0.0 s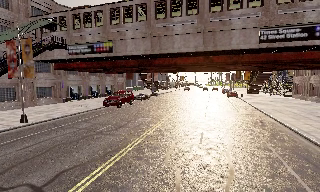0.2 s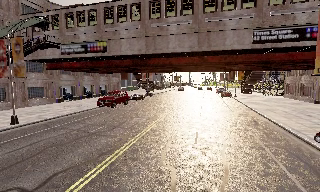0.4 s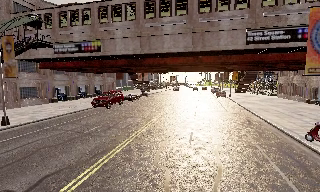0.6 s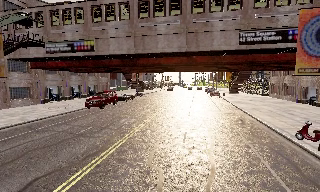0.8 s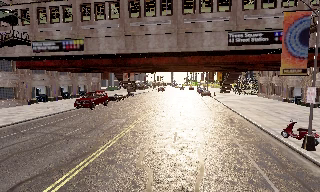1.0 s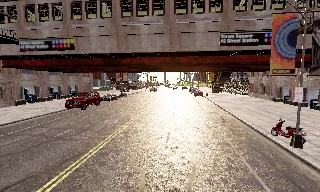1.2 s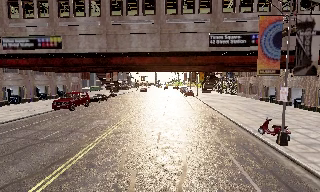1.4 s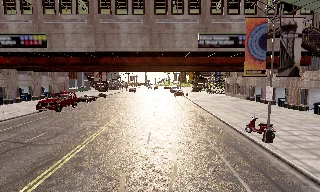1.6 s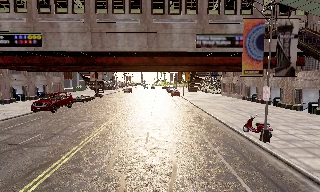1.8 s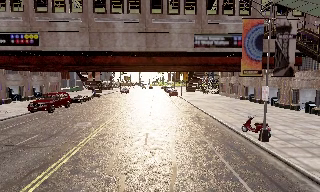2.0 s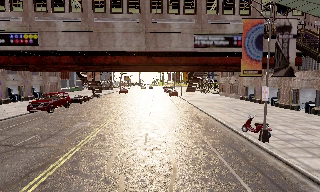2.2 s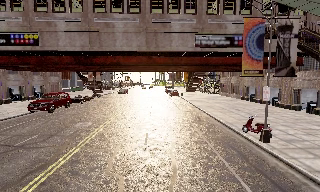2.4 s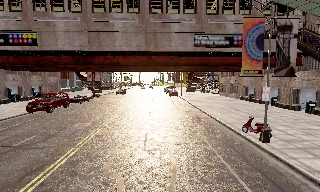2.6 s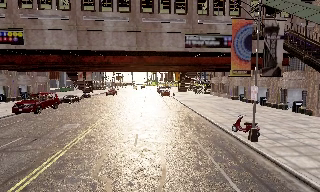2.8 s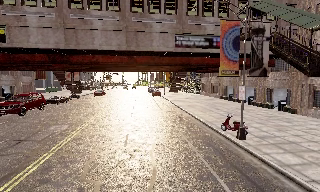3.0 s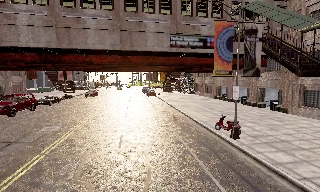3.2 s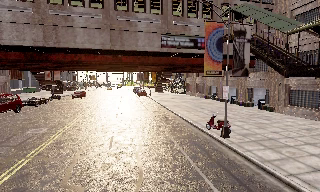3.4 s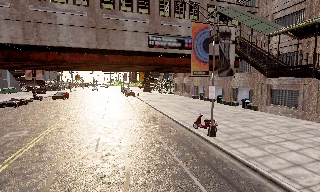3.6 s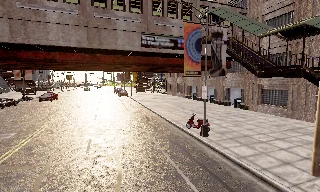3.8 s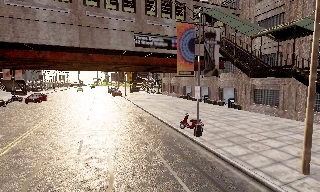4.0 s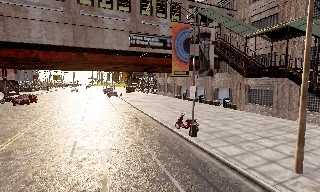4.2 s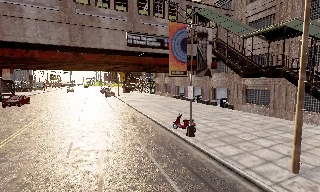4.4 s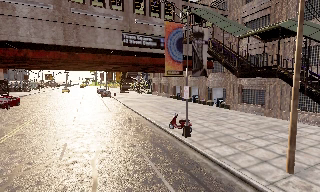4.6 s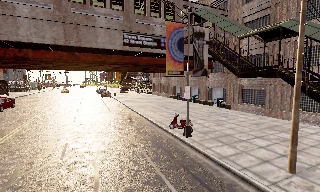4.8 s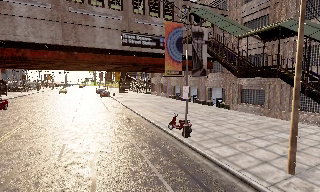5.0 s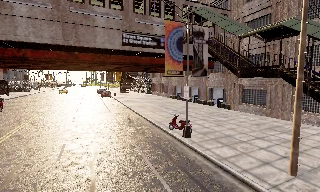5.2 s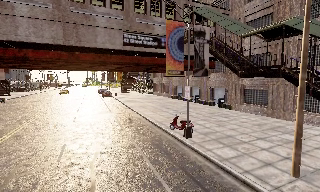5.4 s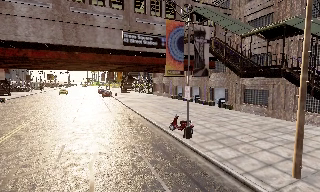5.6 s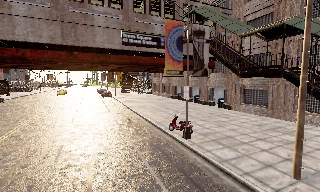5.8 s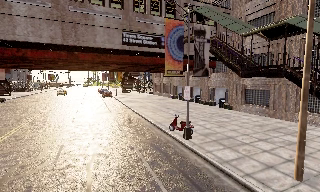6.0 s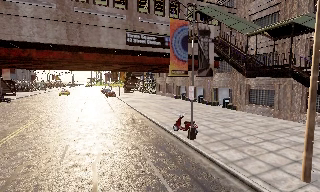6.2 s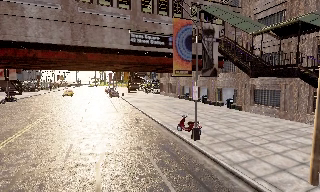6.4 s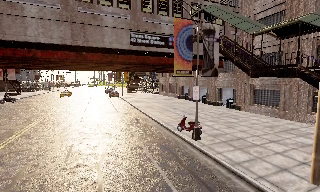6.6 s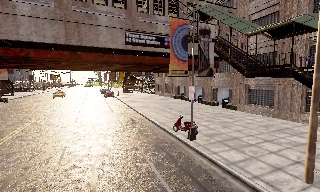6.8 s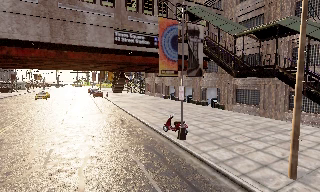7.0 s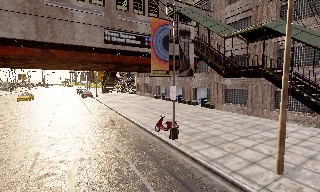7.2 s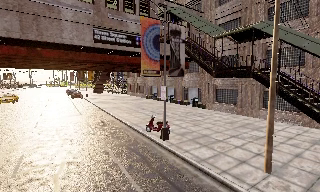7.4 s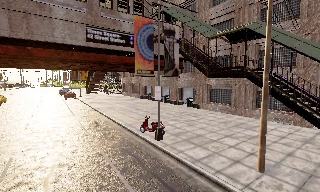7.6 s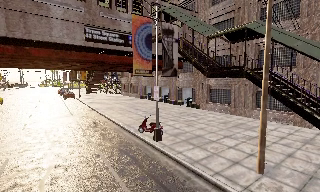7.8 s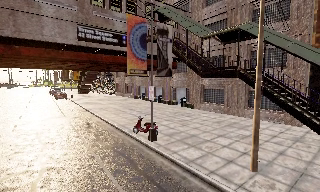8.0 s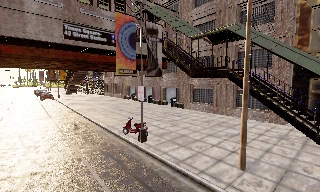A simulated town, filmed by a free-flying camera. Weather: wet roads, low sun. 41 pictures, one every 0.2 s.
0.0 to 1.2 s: The scene slides to the left, as the camera pans about 15 degrees to its right.
1.2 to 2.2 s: The camera shifts only a little, or ends up much as it began.
2.2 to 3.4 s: The camera swings to its right by about 15 degrees, and the scene slides to the left.
3.4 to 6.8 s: The camera travels forward, about 1 m, so what stands in front looms larger.
6.8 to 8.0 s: The scene slides to the left, as the camera pans about 15 degrees to its right.
The film runs forward here.
